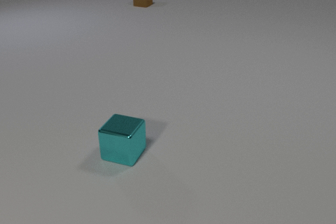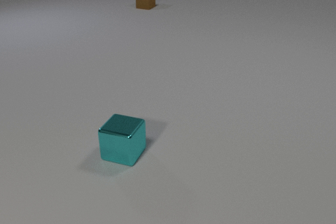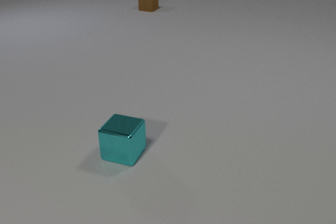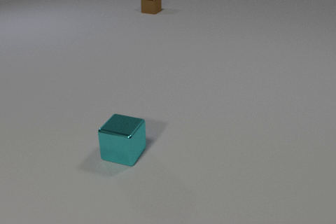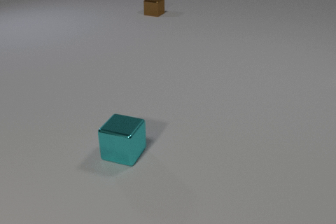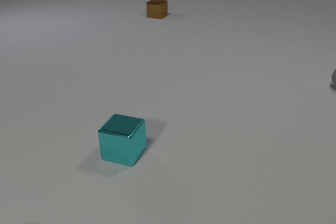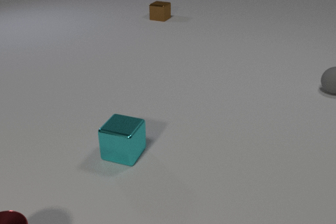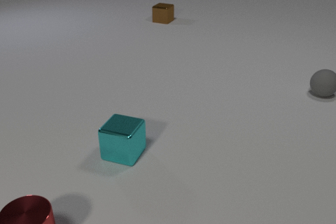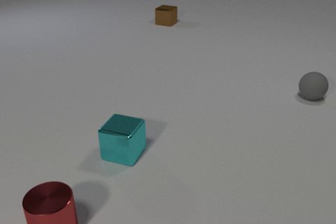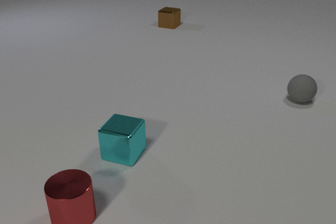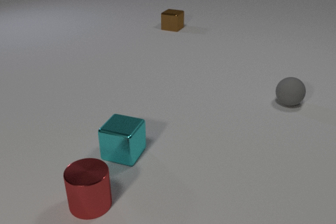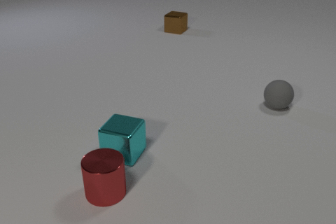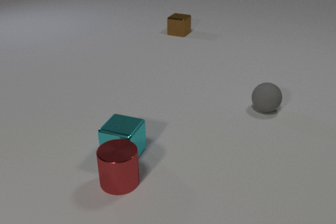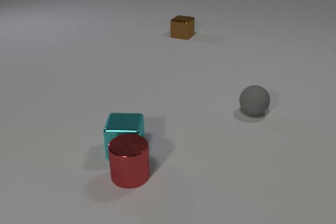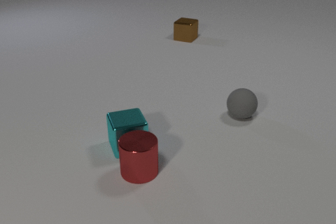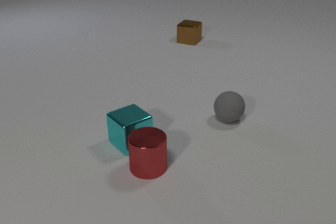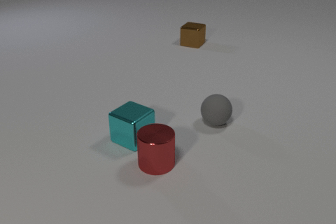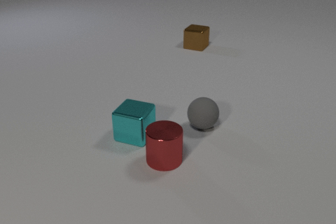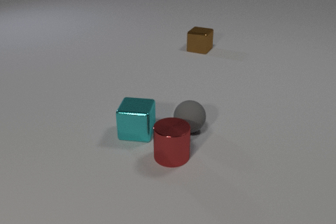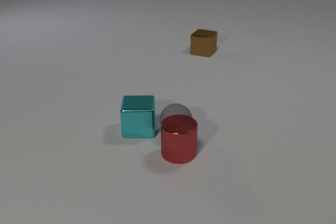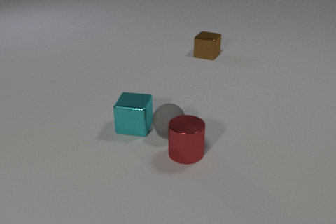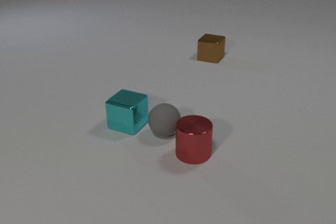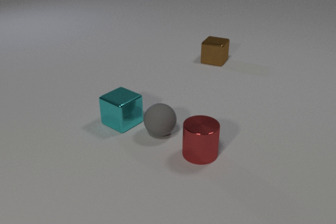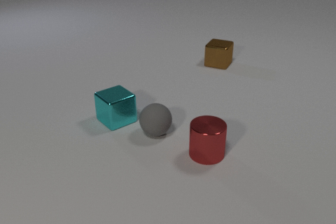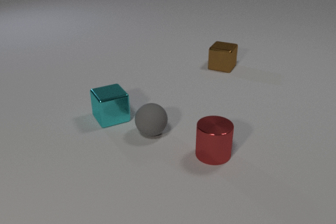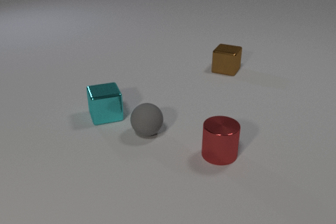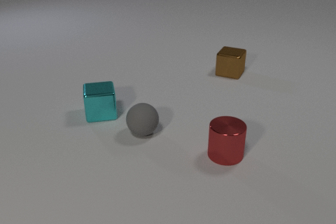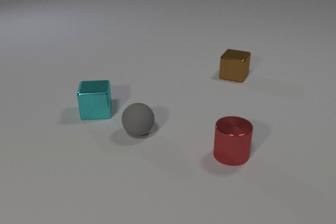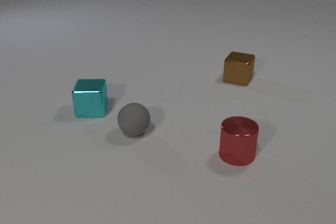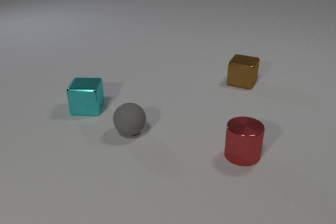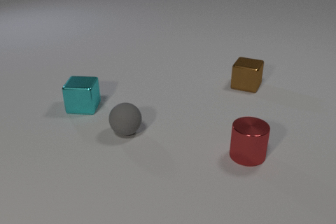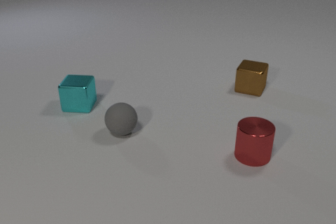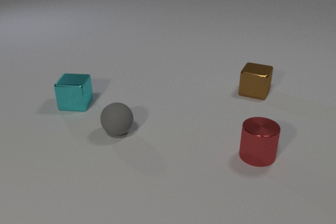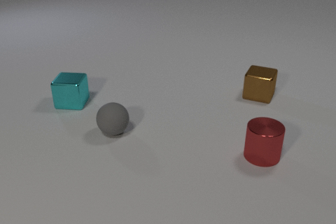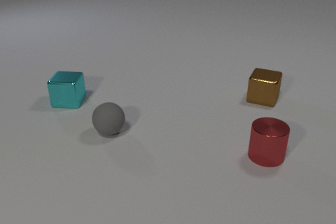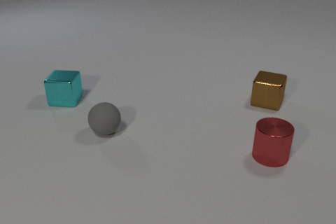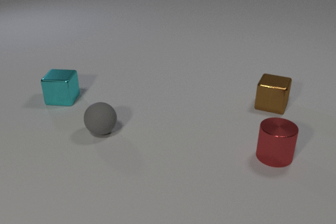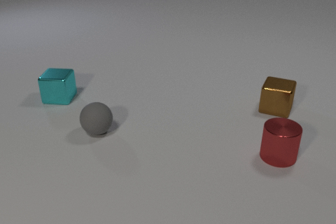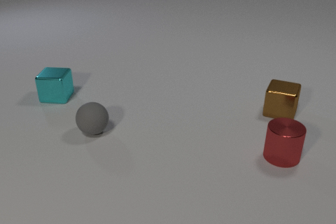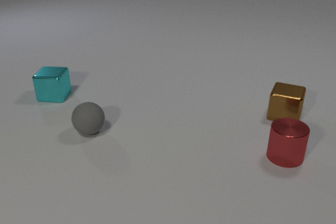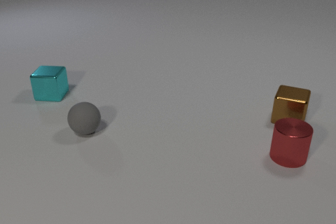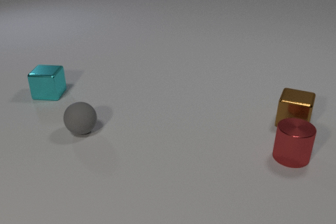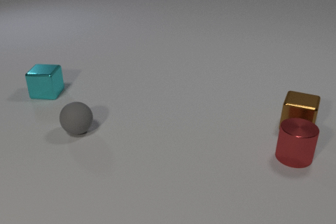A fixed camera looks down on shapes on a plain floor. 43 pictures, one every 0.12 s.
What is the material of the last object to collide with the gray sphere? metal.
What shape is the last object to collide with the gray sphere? cube.
How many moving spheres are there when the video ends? 1.
0.00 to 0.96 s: The gray rubber sphere comes in at the right edge, rolls toward the camera and to the left. The red metal cylinder comes in at the bottom edge, slides to the right and away from the camera. The brown metal cube slides toward the camera.
0.96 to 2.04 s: The gray rubber sphere rolls to the left and toward the camera. The red metal cylinder slides to the right and away from the camera. The brown metal cube slides toward the camera and to the right. The cyan metal cube slides away from the camera, spins so that its near face slides to the right, counterclockwise seen from above. The red metal cylinder and the cyan metal cube collide.
2.04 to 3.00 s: The gray rubber sphere rolls to the left. The red metal cylinder slides to the right. The brown metal cube slides toward the camera and to the right. The cyan metal cube slides away from the camera and to the left, spins so that its near face slides to the left, clockwise seen from above. The gray rubber sphere and the red metal cylinder collide. The gray rubber sphere and the cyan metal cube collide.
3.00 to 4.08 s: The gray rubber sphere rolls to the left. The red metal cylinder slides to the right. The brown metal cube slides toward the camera and to the right. The cyan metal cube slides away from the camera and to the left, spins clockwise seen from above by about 30 degrees, its near face sliding to the left.
4.08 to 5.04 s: The gray rubber sphere rolls to the left. The red metal cylinder slides to the right. The brown metal cube slides toward the camera and to the right. The cyan metal cube slides away from the camera and to the left.
